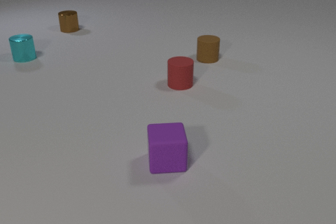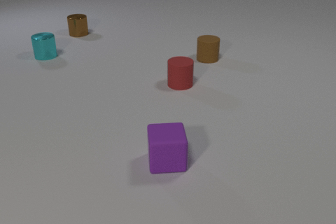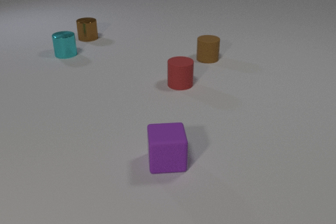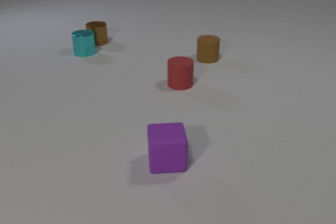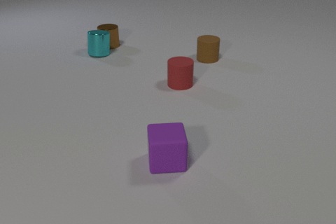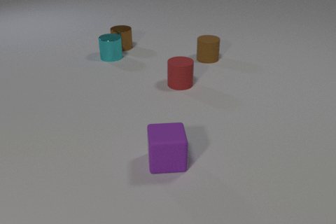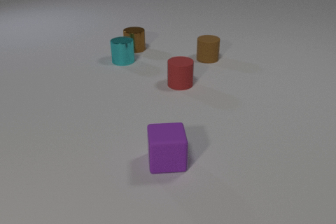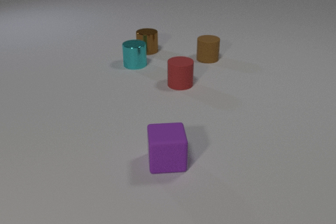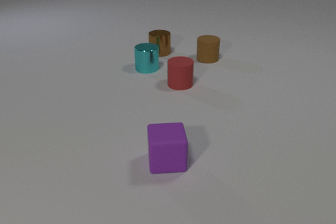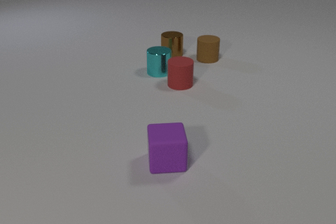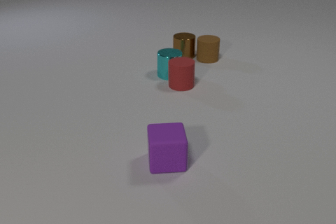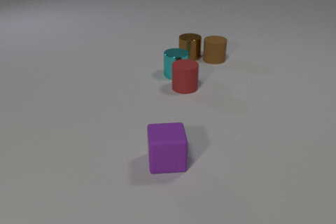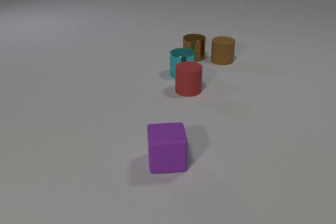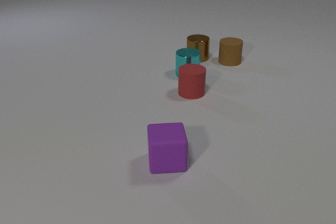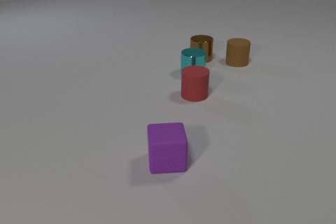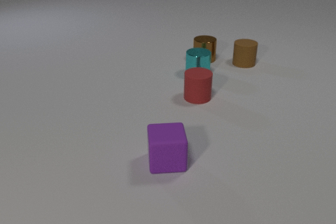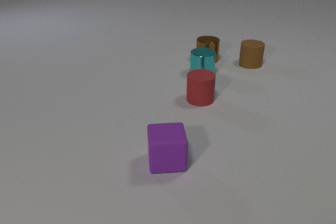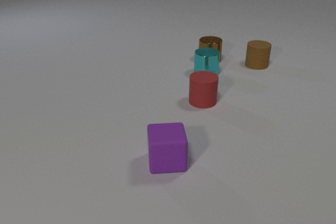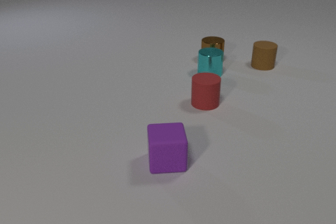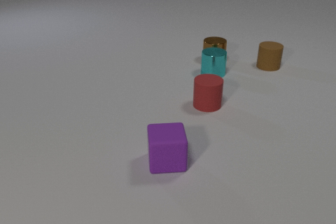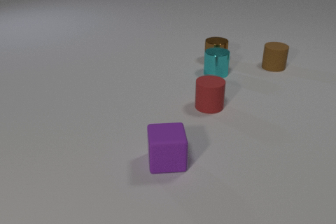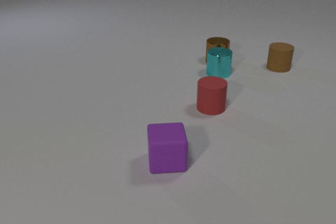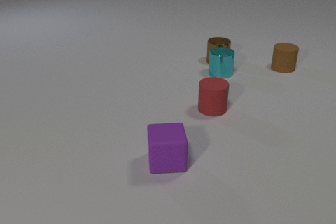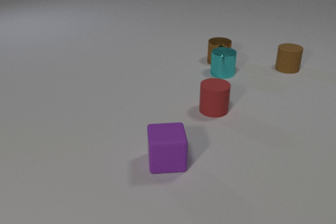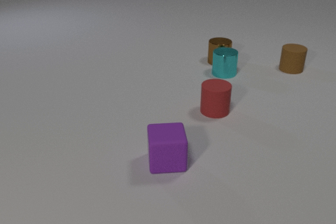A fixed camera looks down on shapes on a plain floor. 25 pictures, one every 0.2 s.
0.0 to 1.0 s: The cyan metal cylinder slides to the right. The brown metal cylinder slides toward the camera and to the right. The cyan metal cylinder and the brown metal cylinder collide.
1.0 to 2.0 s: The cyan metal cylinder slides to the right and toward the camera. The brown metal cylinder slides to the right and toward the camera. The cyan metal cylinder and the red rubber cylinder collide.
2.0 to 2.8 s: The cyan metal cylinder slides to the right. The brown metal cylinder slides to the right. The red rubber cylinder slides toward the camera and to the right. The brown rubber cylinder slides to the right. The brown metal cylinder and the brown rubber cylinder collide.
2.8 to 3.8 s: The cyan metal cylinder slides to the right. The brown metal cylinder slides to the right. The red rubber cylinder slides toward the camera and to the right. The brown rubber cylinder slides to the right.
3.8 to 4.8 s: The cyan metal cylinder slides to the right. The brown metal cylinder slides to the right. The red rubber cylinder slides toward the camera and to the right. The brown rubber cylinder slides to the right.
How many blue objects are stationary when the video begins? 0.
How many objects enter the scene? 0.
How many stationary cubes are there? 1.
